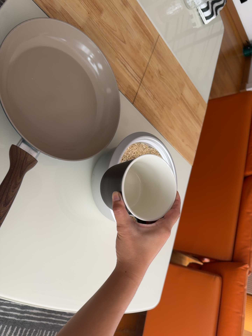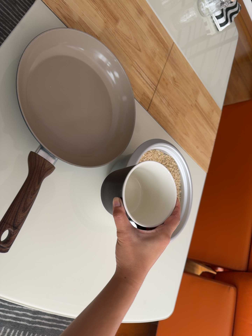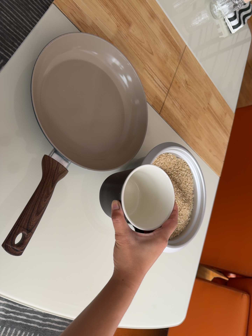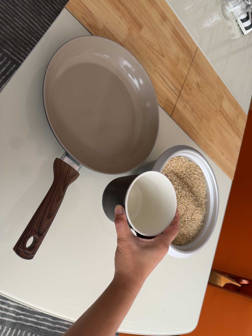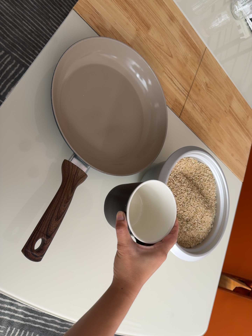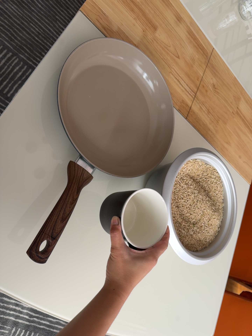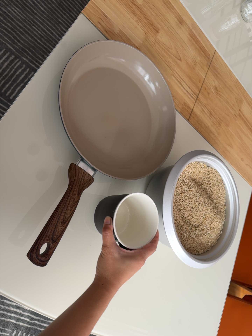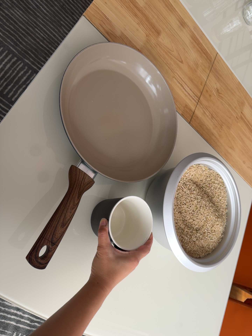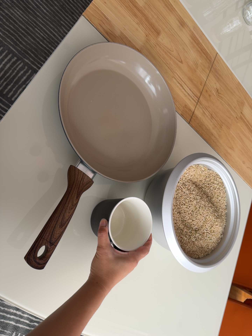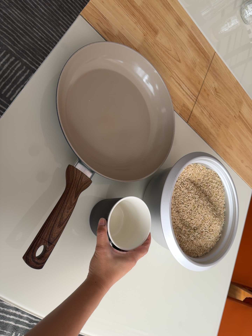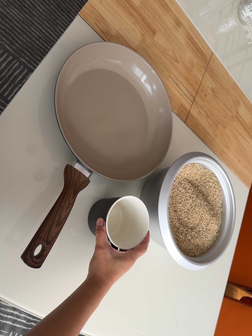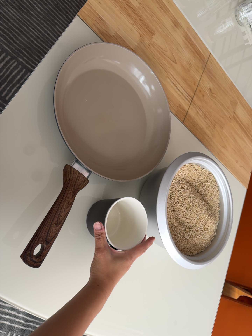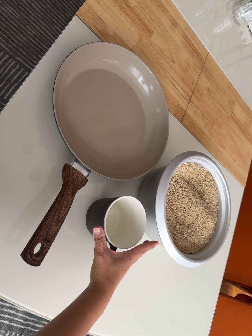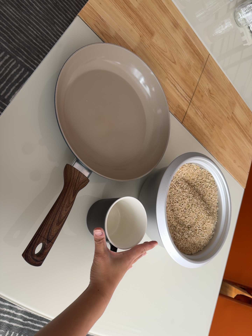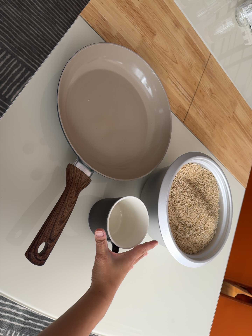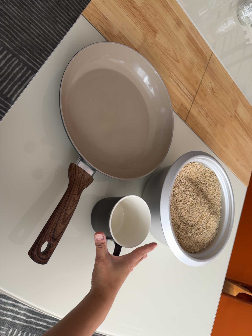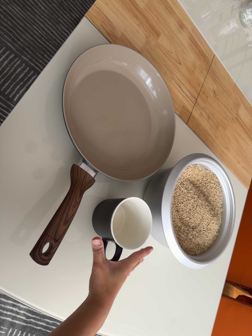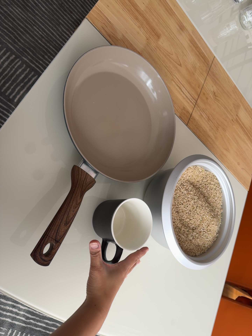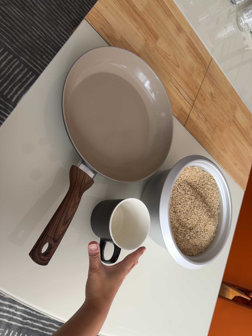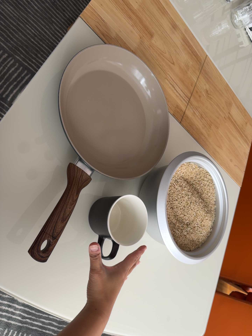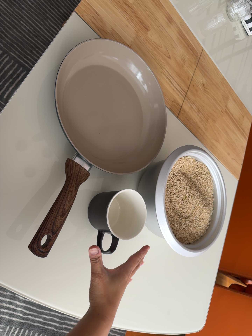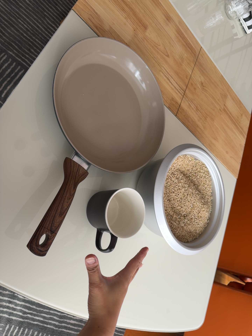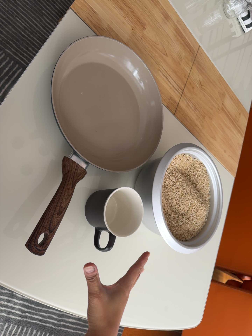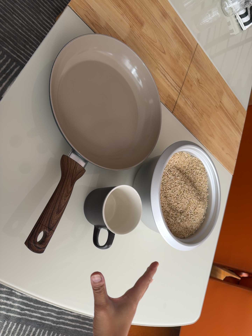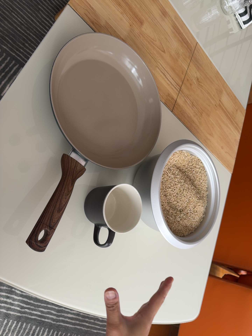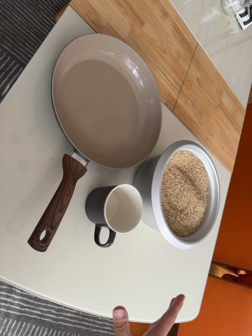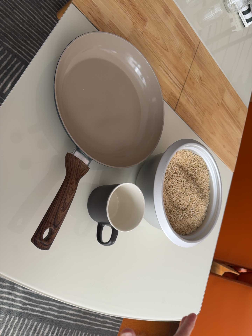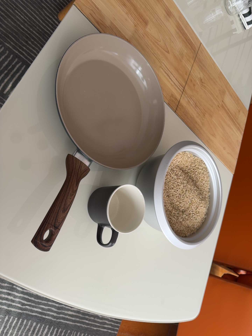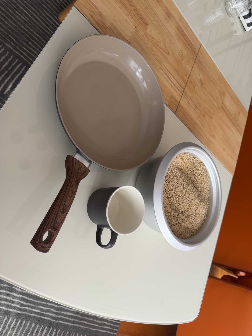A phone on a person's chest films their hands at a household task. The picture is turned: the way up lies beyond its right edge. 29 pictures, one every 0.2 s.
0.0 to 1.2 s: The scene slides to the right, as the camera pans about 10 degrees to its left.
1.2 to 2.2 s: The camera keeps its place and its aim.
2.2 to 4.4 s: The camera shifts only a little, or ends up much as it began.
4.4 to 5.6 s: The camera keeps its place and its aim.
The film runs backward here.
